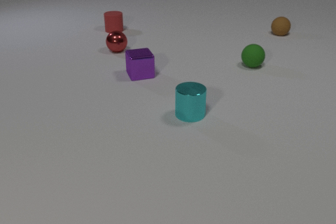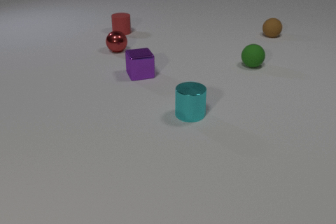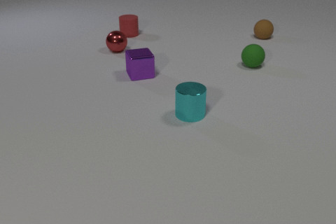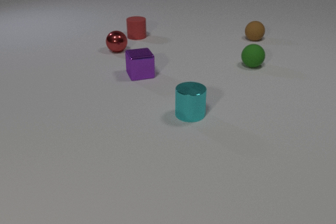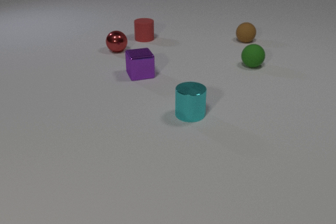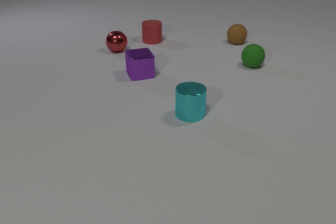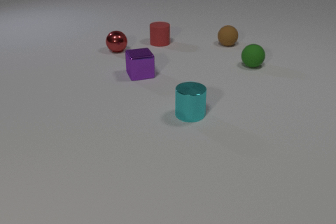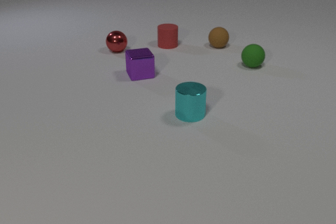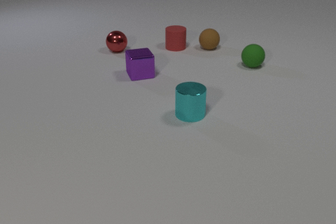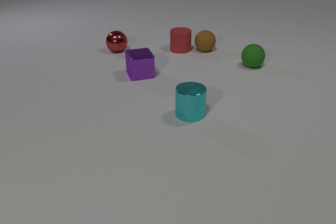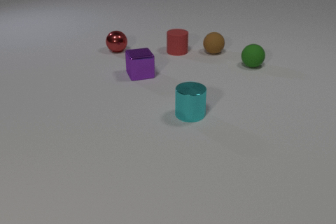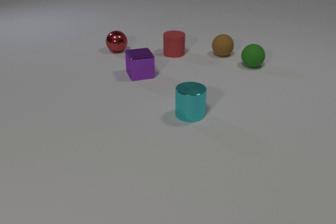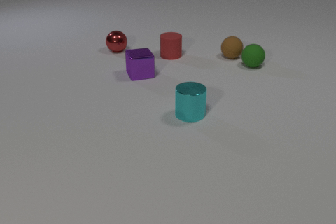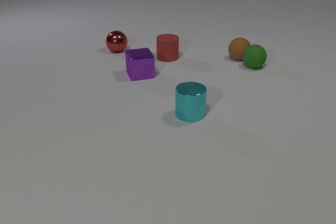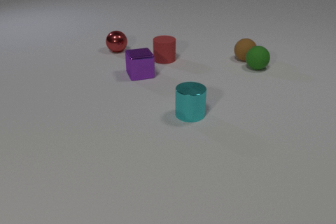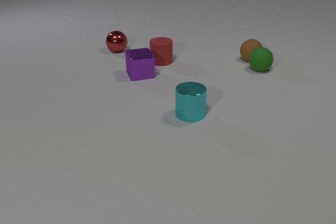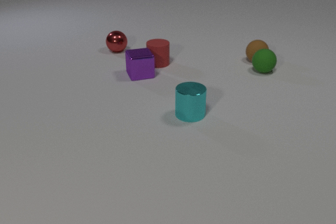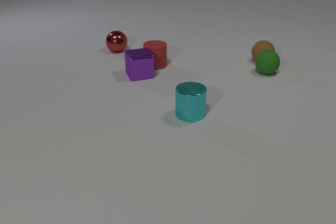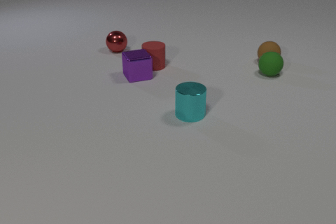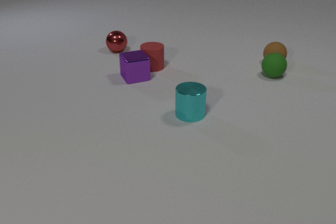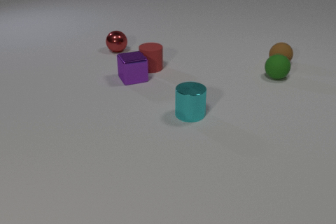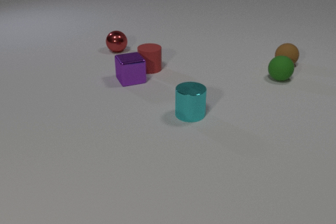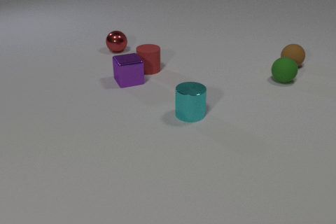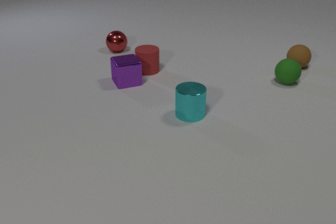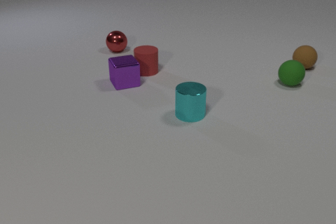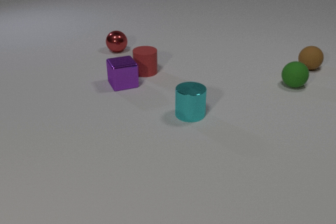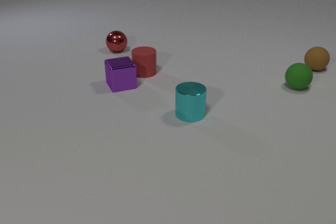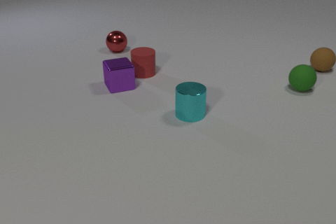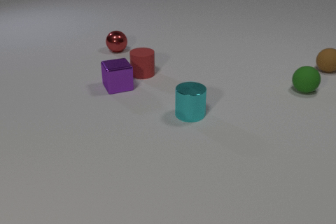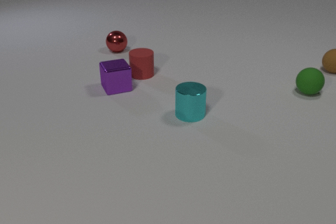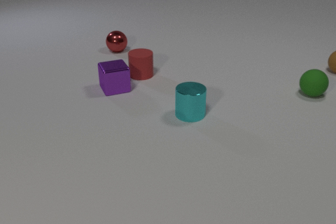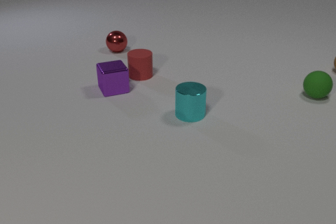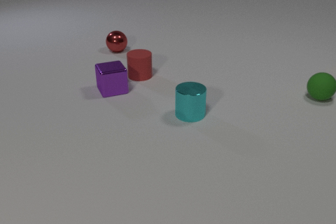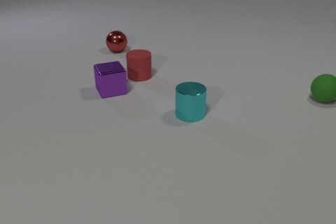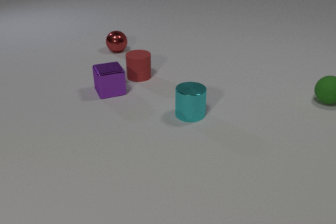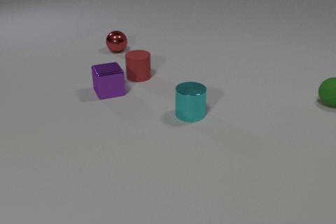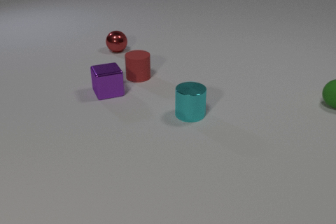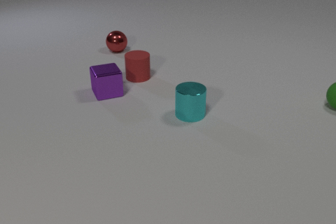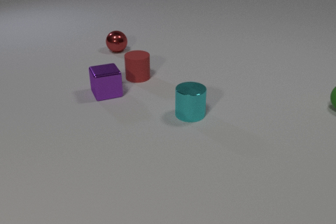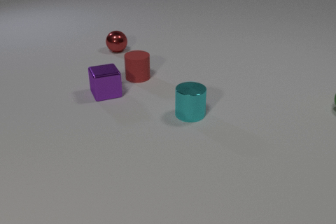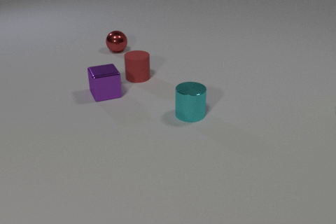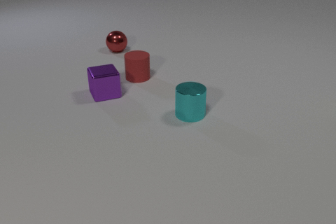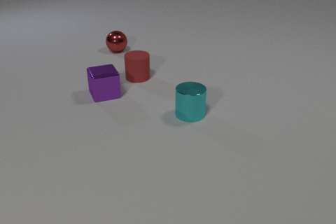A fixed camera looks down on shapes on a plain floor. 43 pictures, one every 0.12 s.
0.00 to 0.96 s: The red rubber cylinder slides to the right and toward the camera. The brown rubber sphere rolls to the left and toward the camera.
0.96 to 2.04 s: The red rubber cylinder slides toward the camera and to the left. The brown rubber sphere rolls to the right and toward the camera. The green rubber sphere rolls to the right and toward the camera. The red rubber cylinder and the brown rubber sphere collide. The brown rubber sphere and the green rubber sphere collide. The red rubber cylinder and the purple metal cube collide.
2.04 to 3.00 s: The red rubber cylinder slides toward the camera and to the left. The brown rubber sphere rolls to the right. The green rubber sphere rolls to the right and toward the camera. The purple metal cube slides toward the camera and to the left.
3.00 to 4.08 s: The red rubber cylinder slides toward the camera and to the left. The brown rubber sphere rolls to the right, leaves at the right edge. The green rubber sphere rolls to the right and toward the camera. The purple metal cube slides toward the camera and to the left.
4.08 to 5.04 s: The green rubber sphere rolls to the right and toward the camera, leaves at the right edge. The purple metal cube slides toward the camera and to the left.
What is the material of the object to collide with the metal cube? rubber.
How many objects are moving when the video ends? 1.
How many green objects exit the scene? 1.
